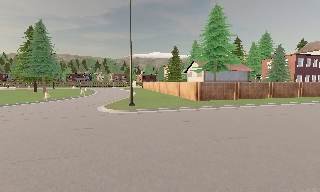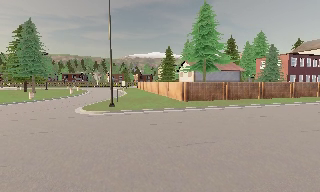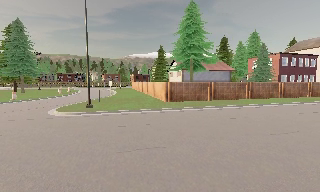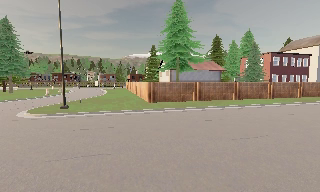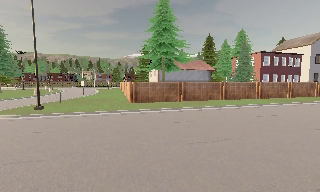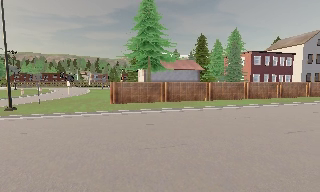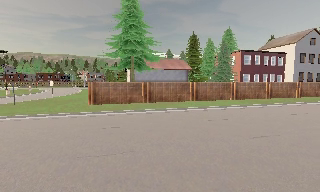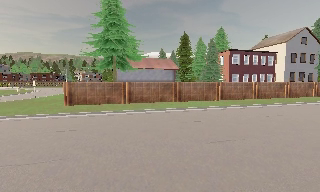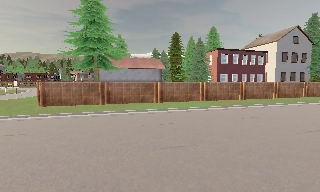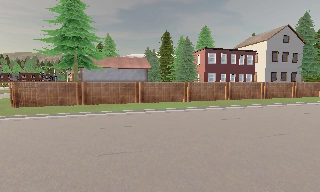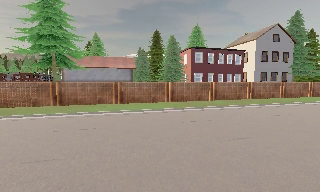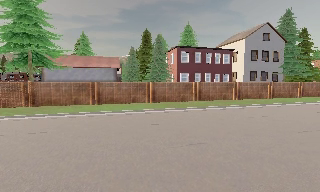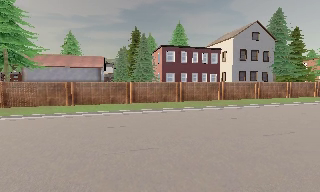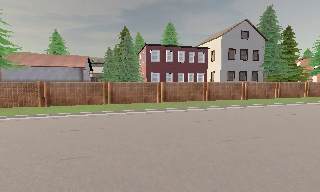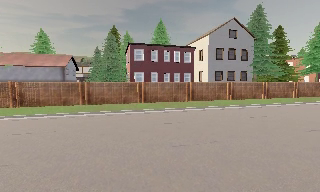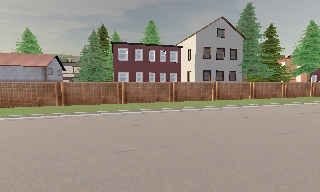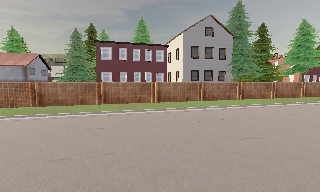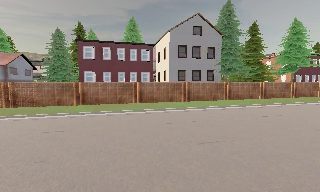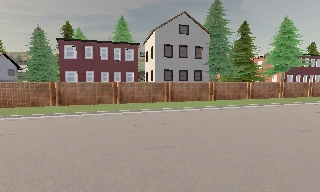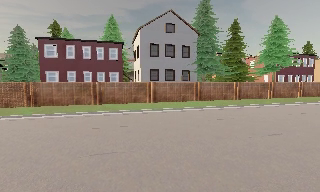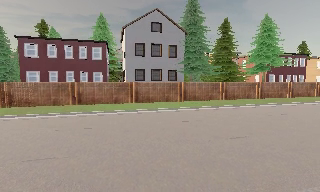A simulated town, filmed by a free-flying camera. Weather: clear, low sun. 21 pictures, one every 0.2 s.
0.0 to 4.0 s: The camera travels to its right, about 45 m, so close, fixed things drift to the left.
The film runs forward here.
